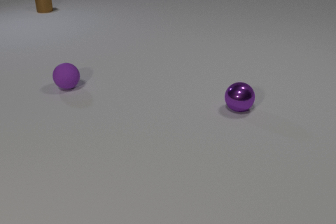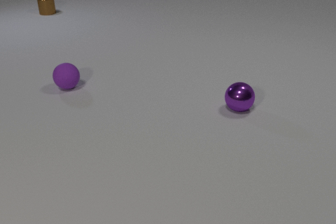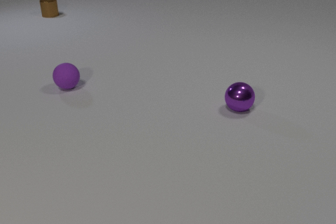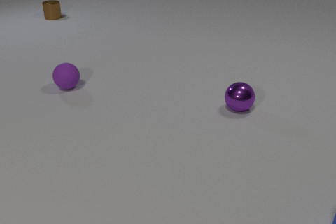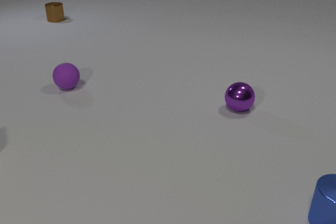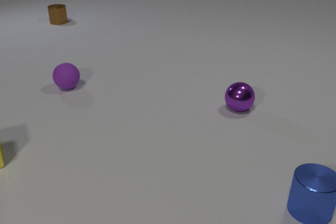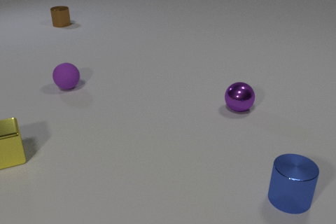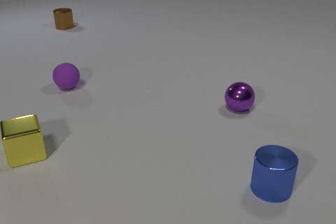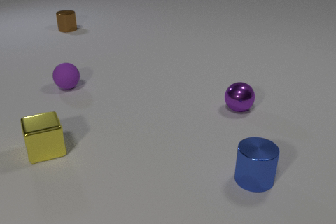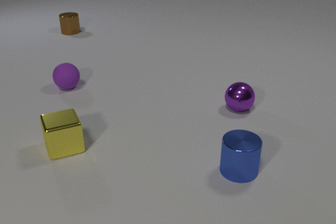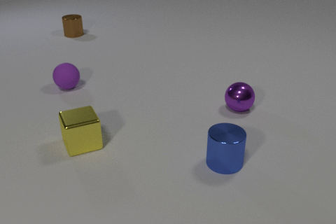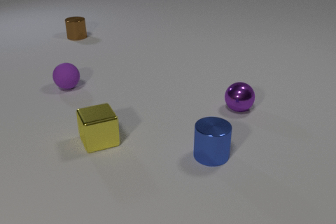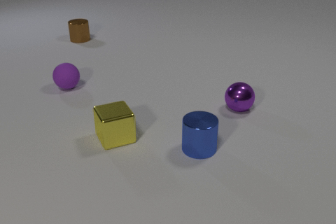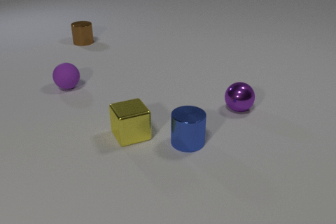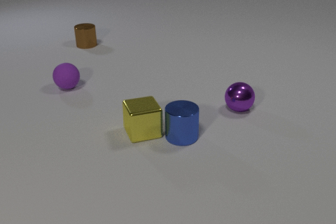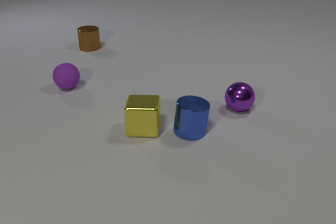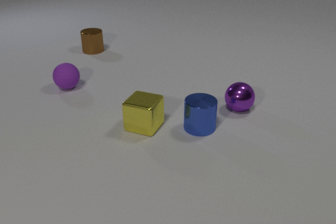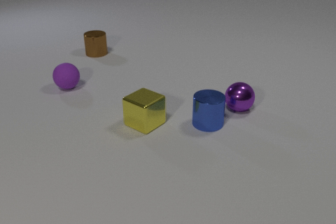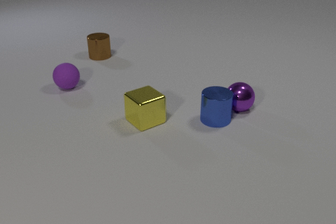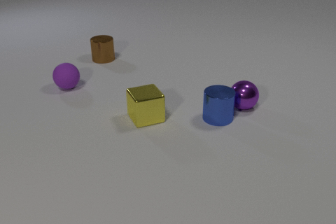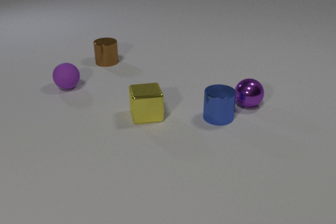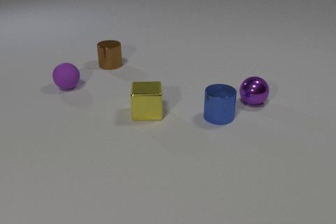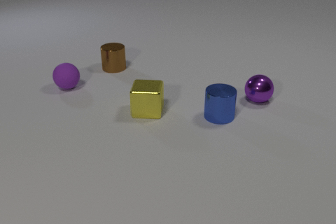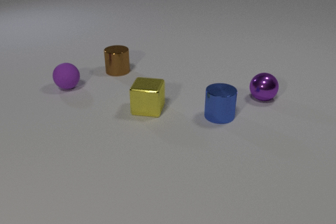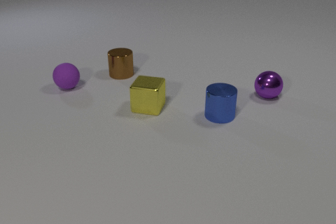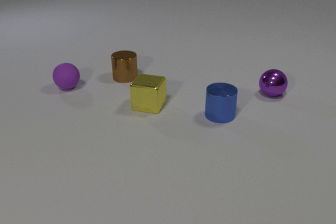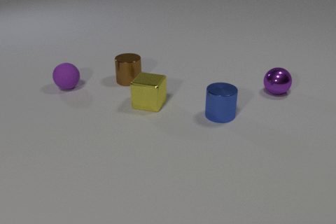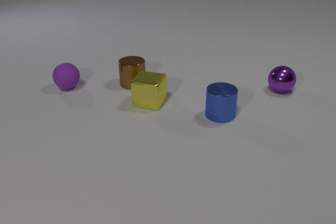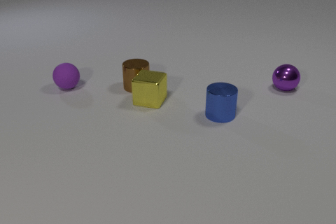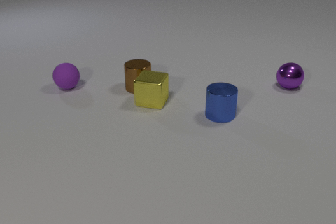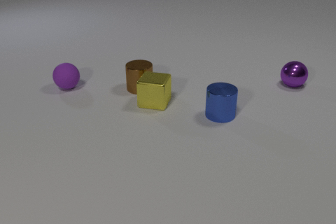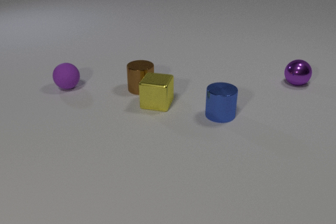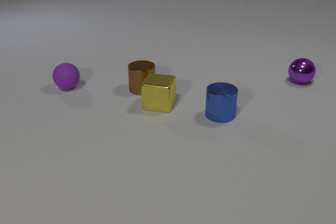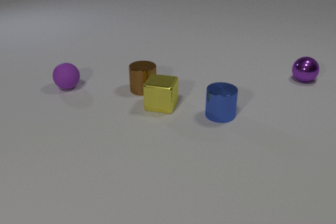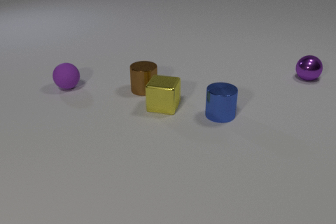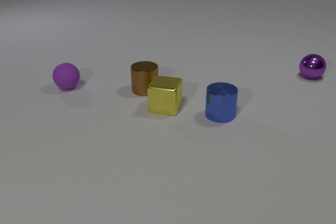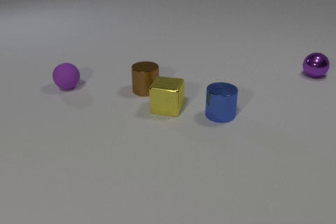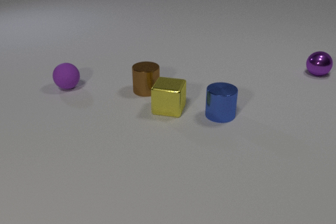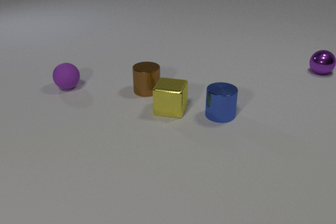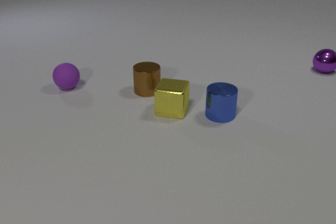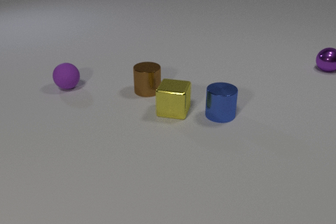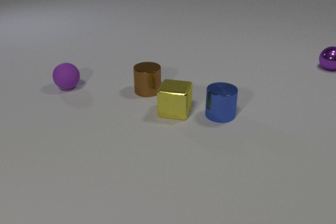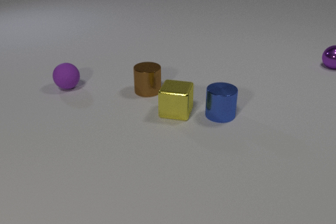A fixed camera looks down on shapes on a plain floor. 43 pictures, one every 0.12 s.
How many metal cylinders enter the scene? 1.
What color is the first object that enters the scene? blue.
What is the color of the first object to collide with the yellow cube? blue.
0.00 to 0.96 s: The yellow metal cube comes in at the left edge, slides to the right. The blue metal cylinder comes in at the right edge, slides to the left and away from the camera. The brown metal cylinder slides toward the camera.
0.96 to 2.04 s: The yellow metal cube slides to the right, spins so that its near face slides to the left, clockwise seen from above. The blue metal cylinder slides away from the camera and to the left. The brown metal cylinder slides toward the camera. The yellow metal cube and the blue metal cylinder collide.
2.04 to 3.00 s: The yellow metal cube slides away from the camera, spins so that its near face slides to the left, clockwise seen from above. The blue metal cylinder slides away from the camera and to the right. The brown metal cylinder slides toward the camera and to the right. The purple metal sphere rolls away from the camera and to the right. The blue metal cylinder and the purple metal sphere collide.
3.00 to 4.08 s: The yellow metal cube slides to the right. The brown metal cylinder slides toward the camera and to the right. The purple metal sphere rolls away from the camera and to the right. The yellow metal cube and the brown metal cylinder collide.
4.08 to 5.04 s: The yellow metal cube slides to the right and toward the camera. The purple metal sphere rolls away from the camera and to the right.
